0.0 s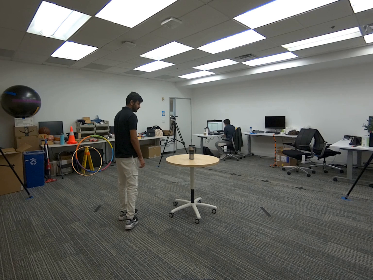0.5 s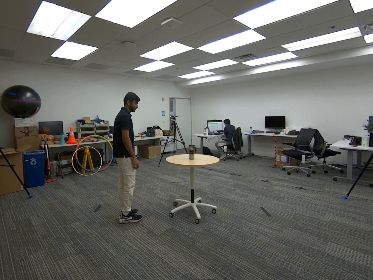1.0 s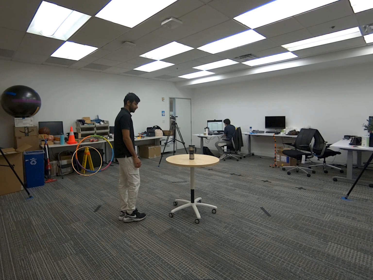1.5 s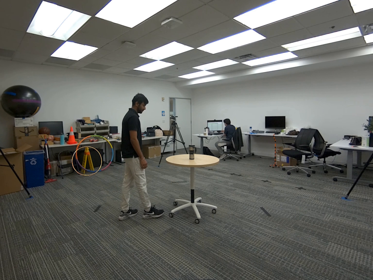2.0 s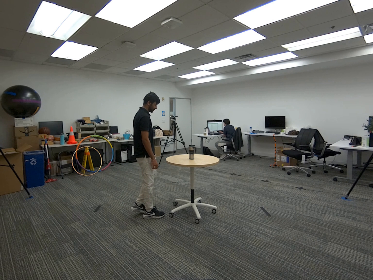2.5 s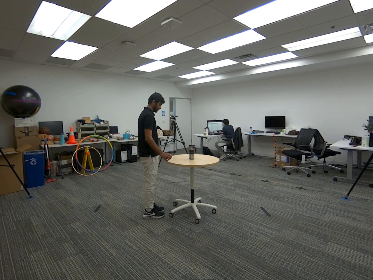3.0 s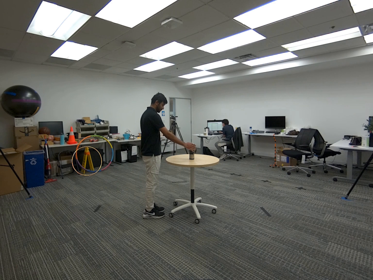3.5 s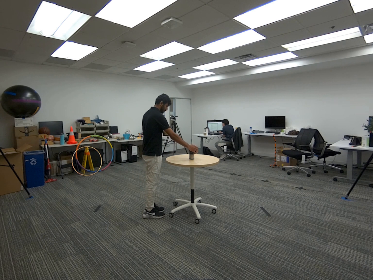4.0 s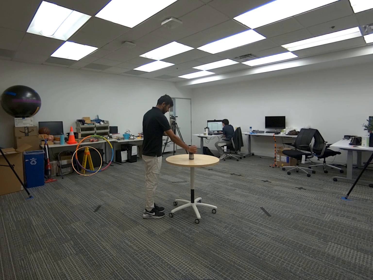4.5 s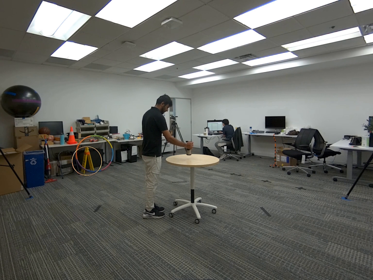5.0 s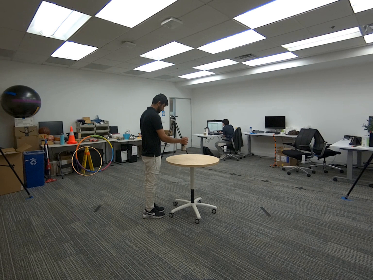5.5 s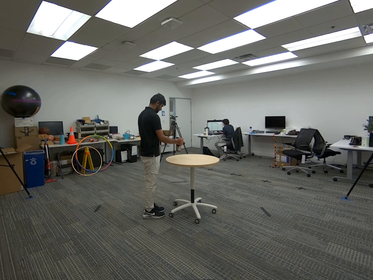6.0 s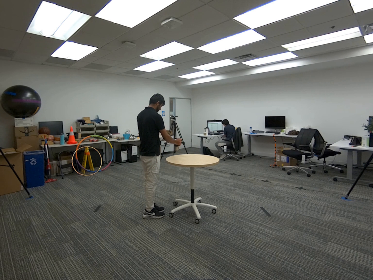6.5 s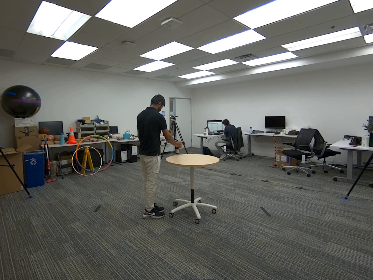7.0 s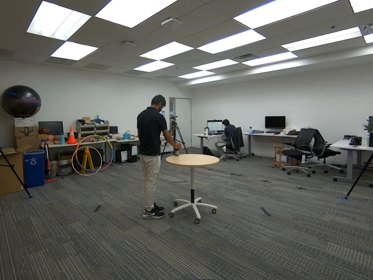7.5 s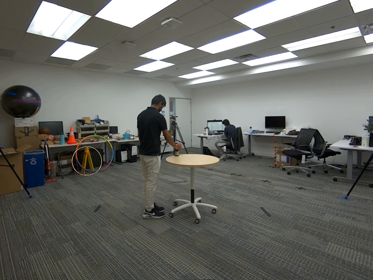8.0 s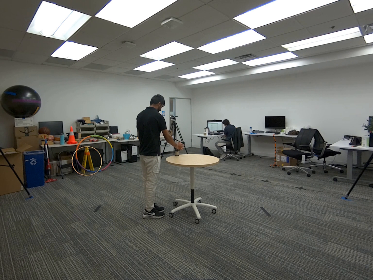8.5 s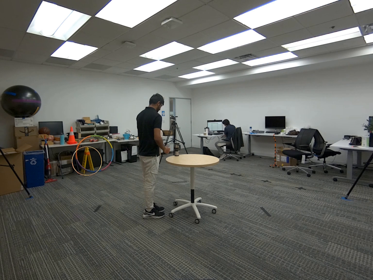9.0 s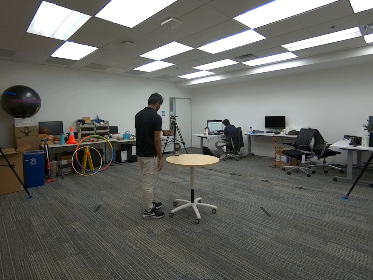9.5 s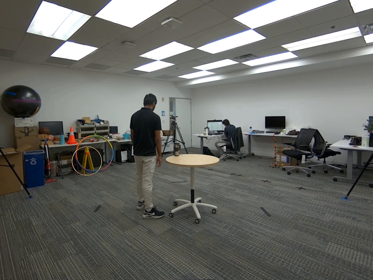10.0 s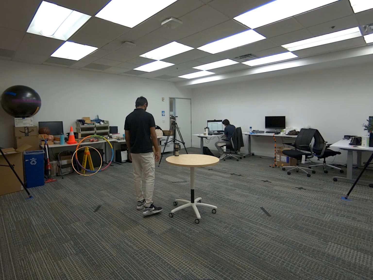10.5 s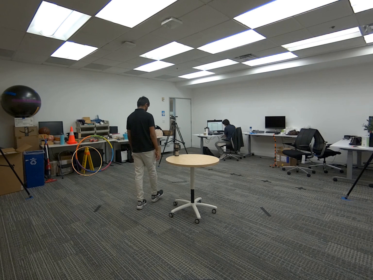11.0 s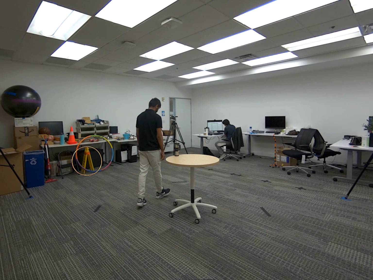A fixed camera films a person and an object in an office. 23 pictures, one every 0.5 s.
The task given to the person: Walk to the coffee mug on the middle of the round table, pick up the mug with your right hand and place the mug to the edge of the table.
